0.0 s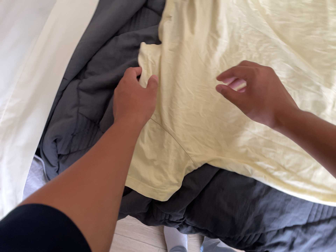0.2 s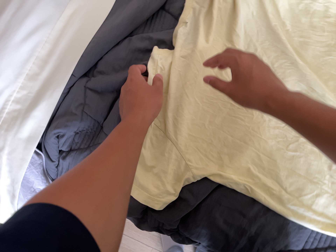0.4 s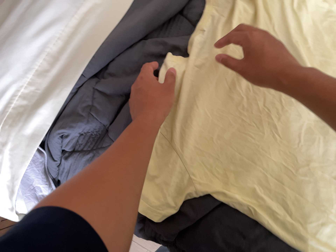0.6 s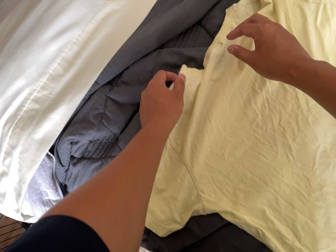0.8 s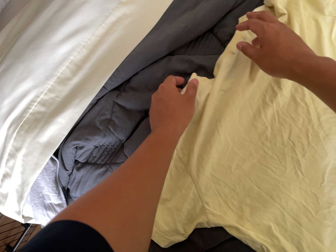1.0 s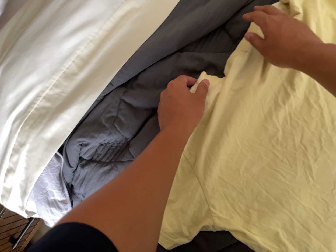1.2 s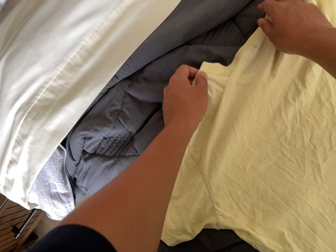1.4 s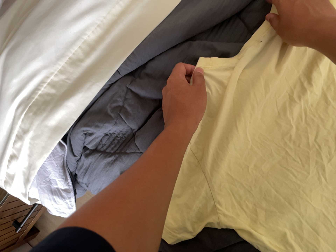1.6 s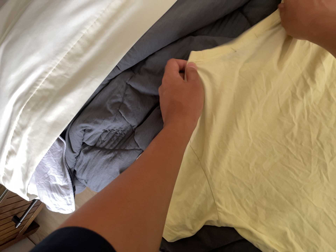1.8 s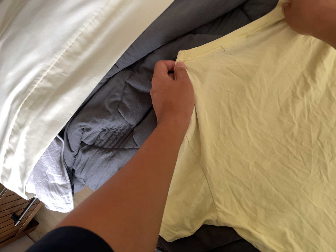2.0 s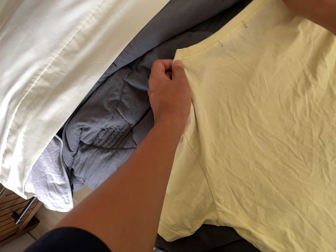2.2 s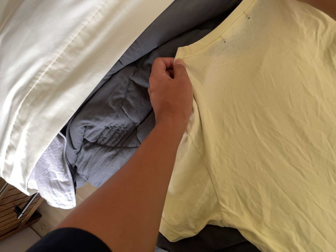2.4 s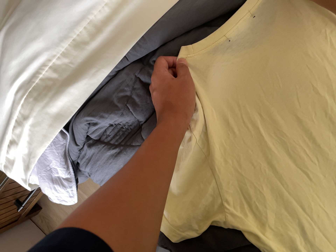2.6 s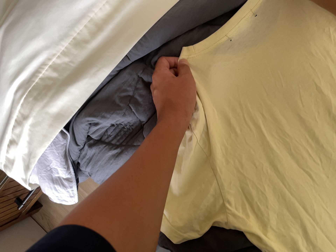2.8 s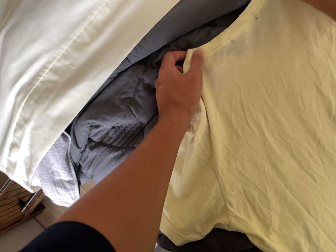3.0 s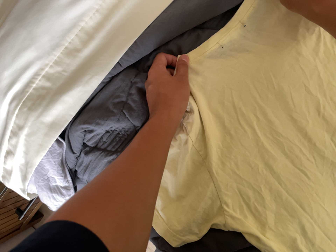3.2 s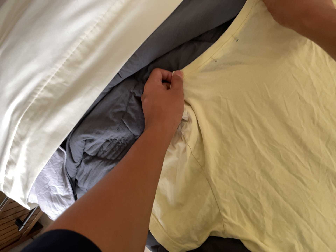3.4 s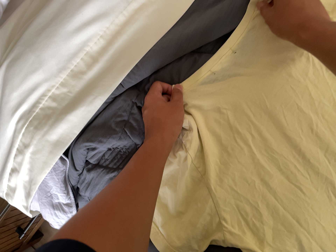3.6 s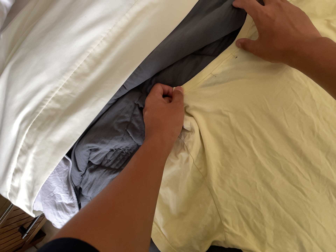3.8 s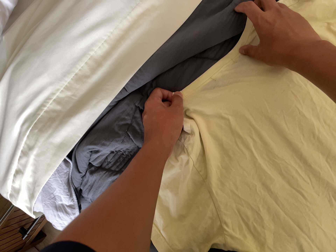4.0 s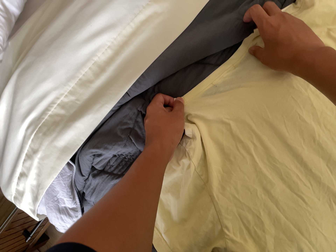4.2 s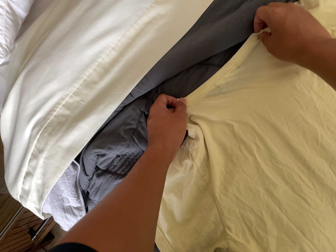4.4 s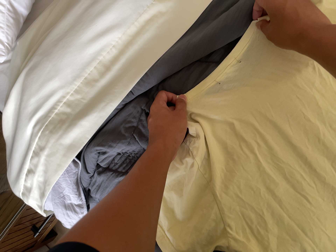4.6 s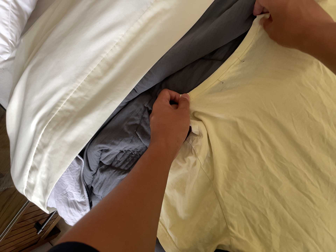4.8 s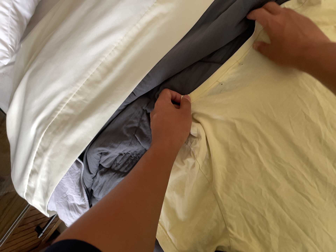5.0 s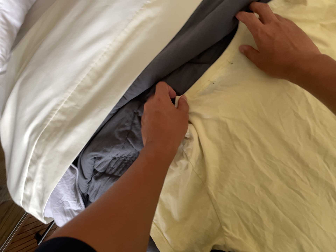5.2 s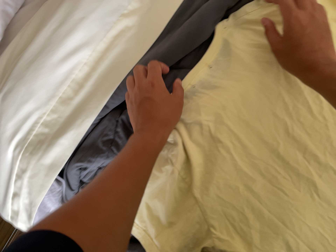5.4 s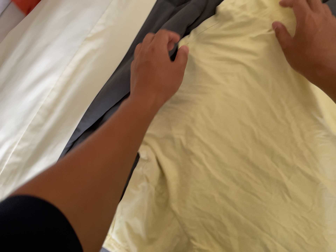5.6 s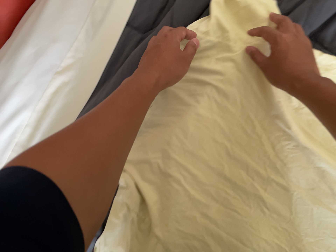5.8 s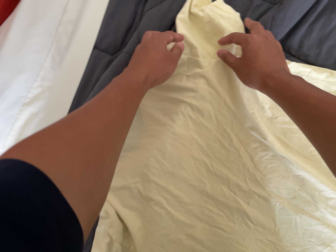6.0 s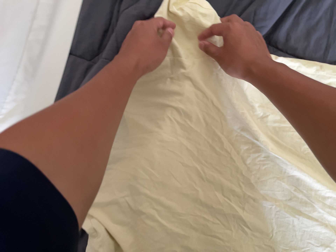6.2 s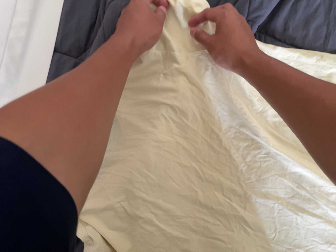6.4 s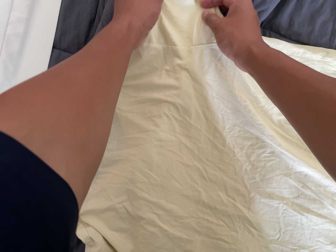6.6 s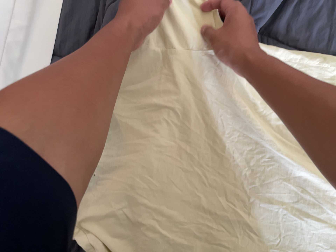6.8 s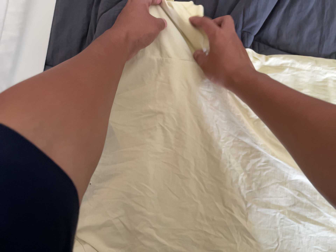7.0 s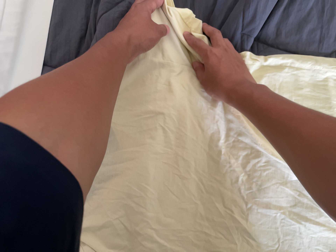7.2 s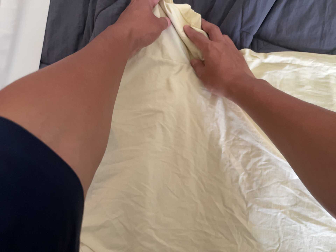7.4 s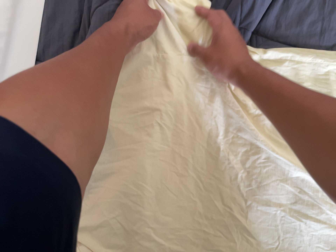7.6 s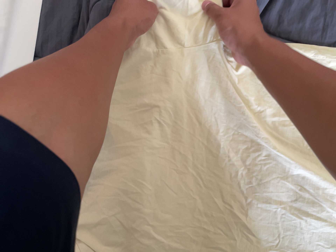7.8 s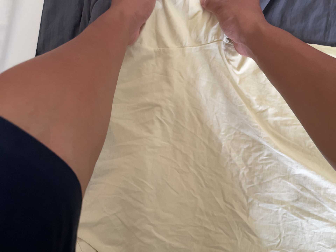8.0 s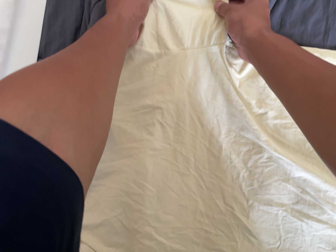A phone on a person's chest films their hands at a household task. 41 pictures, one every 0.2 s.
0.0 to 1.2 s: The camera travels toward the top of its view and forward, about 14 cm. It rolls about its line of sight by about 20 degrees, and the scene rotates clockwise.
1.2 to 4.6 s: The camera shifts only a little, or ends up much as it began.
4.6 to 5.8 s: The scene slides to the left, as the camera pans about 10 degrees to its right. It travels to its right and toward the top of its view, about 14 cm, so close, fixed things drift to the left. It rolls about its line of sight by about 25 degrees, and the scene rotates counterclockwise.
5.8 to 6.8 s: The camera travels forward and toward the top of its view, about 8 cm, so what stands in front looms larger. It rolls about its line of sight by about 10 degrees, and the scene rotates counterclockwise.
6.8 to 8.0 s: The camera shifts only a little, or ends up much as it began.
The film runs forward here.
